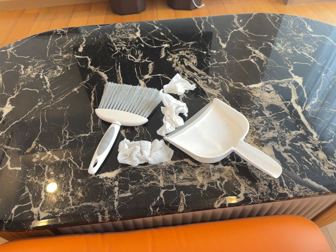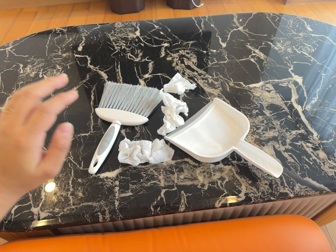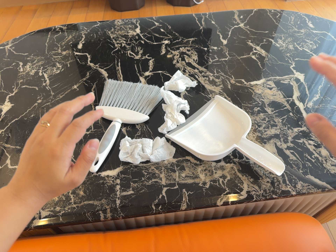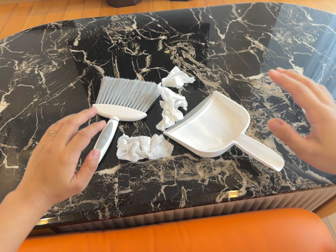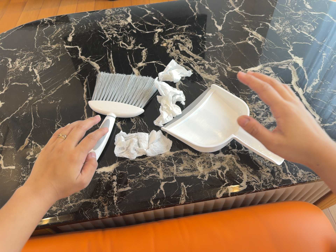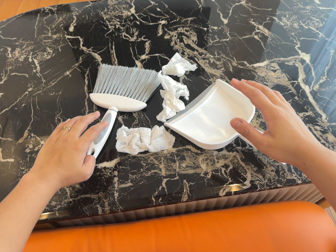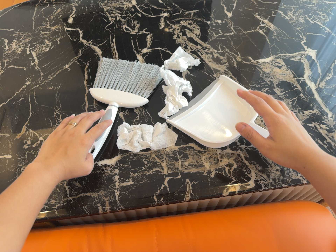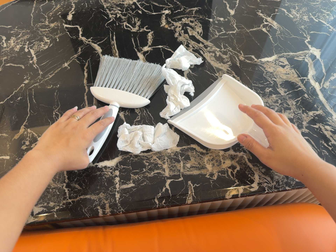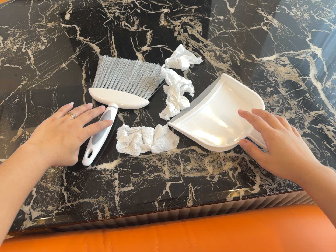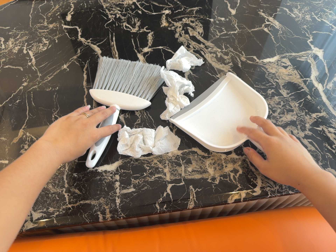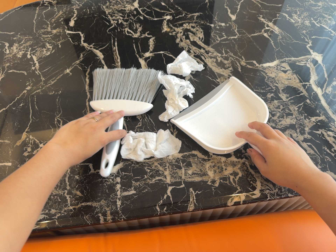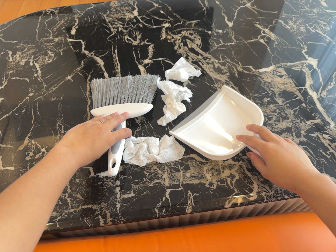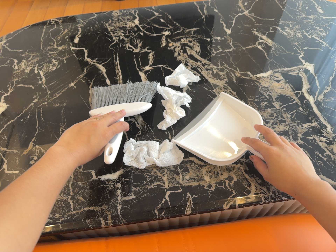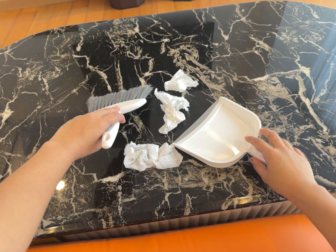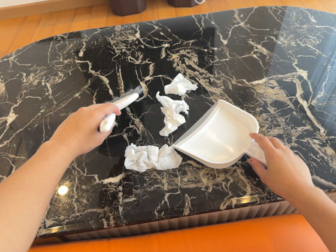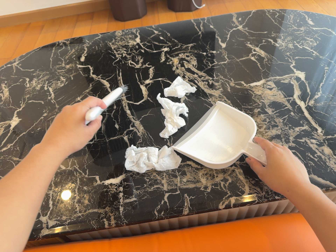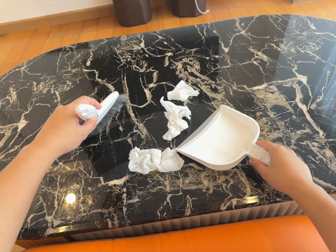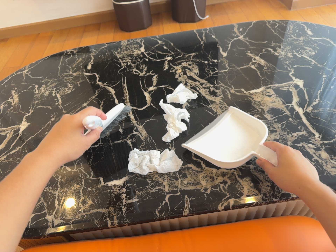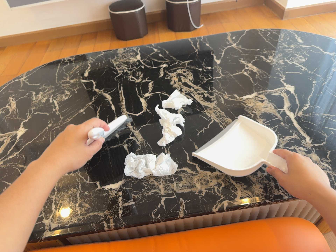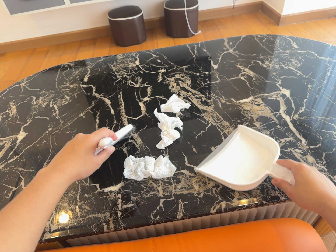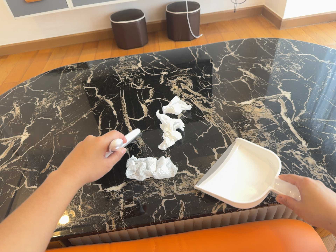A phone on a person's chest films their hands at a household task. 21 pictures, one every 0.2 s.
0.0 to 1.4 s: The camera travels forward, about 6 cm, so what stands in front looms larger.
1.4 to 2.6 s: The camera shifts only a little, or ends up much as it began.
2.6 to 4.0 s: The camera travels backward, about 9 cm, so what stands in front gets smaller. Its aim tips toward the top of its view by about 10 degrees.
The film runs forward here.
